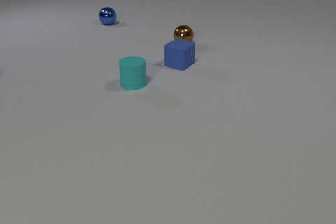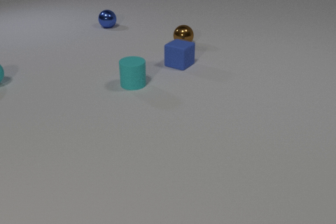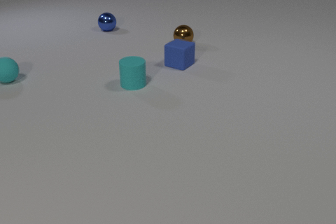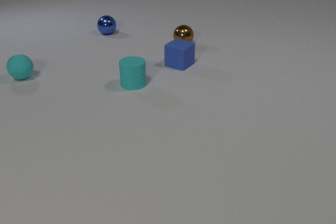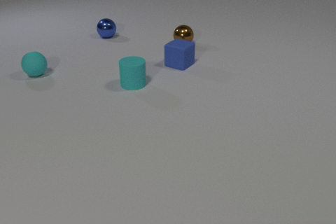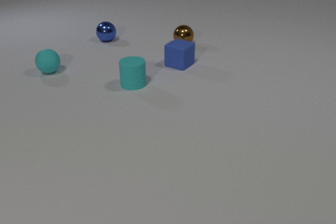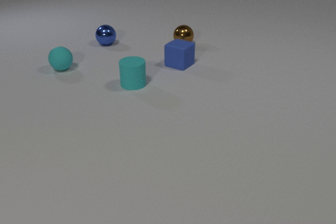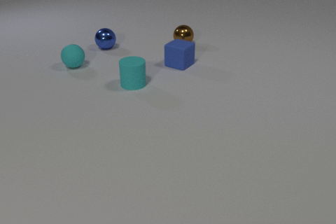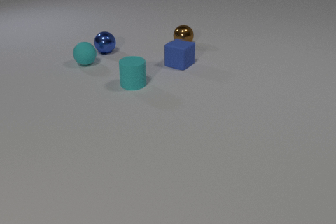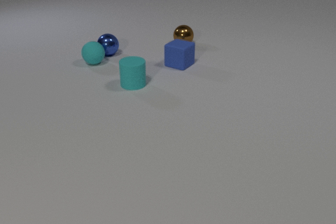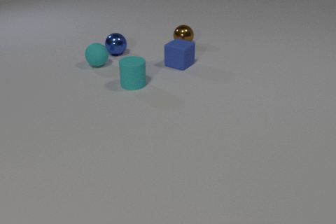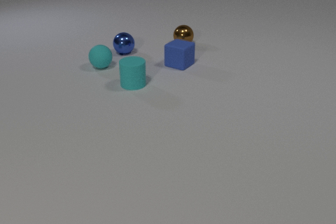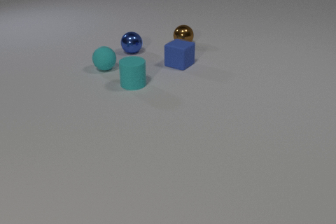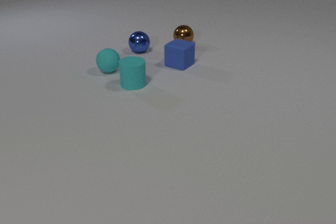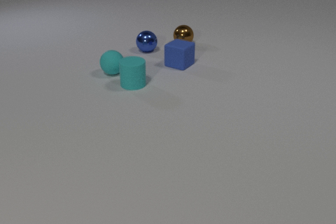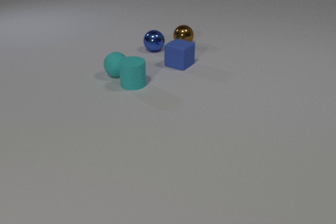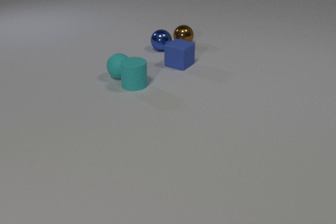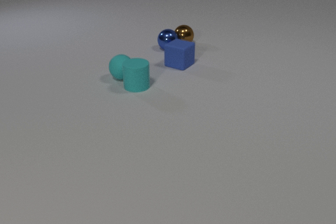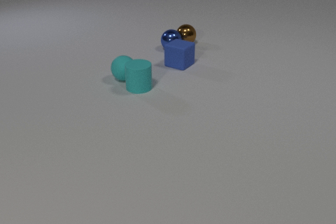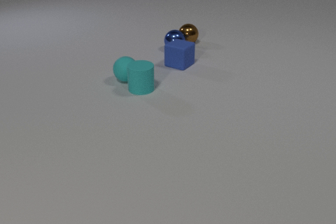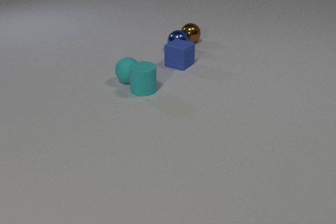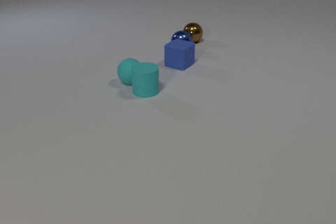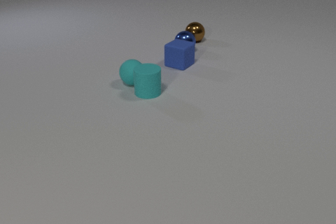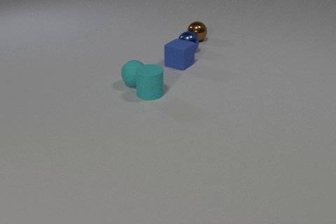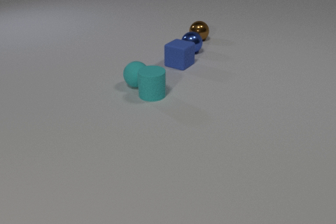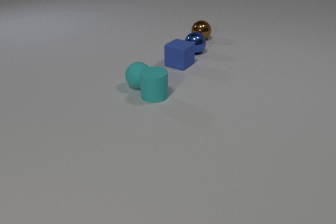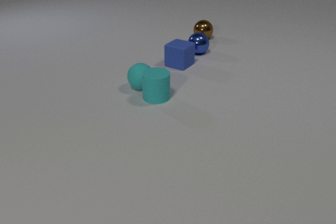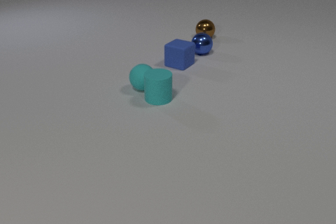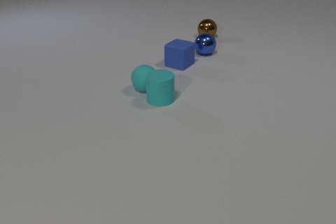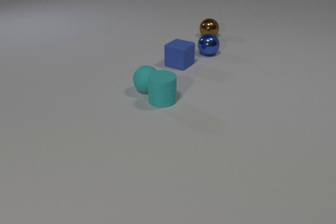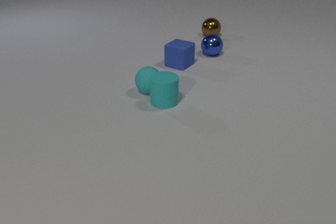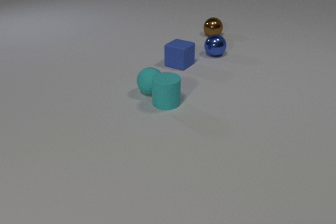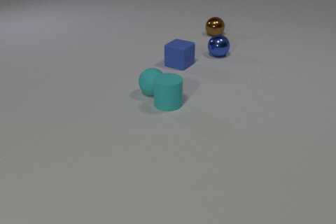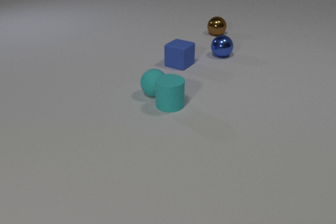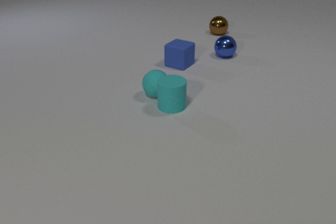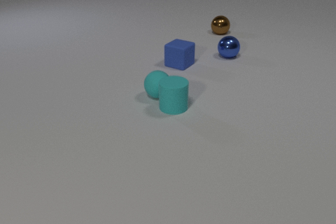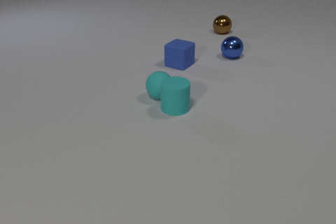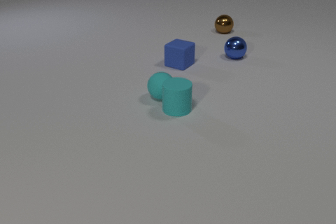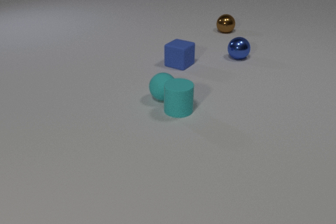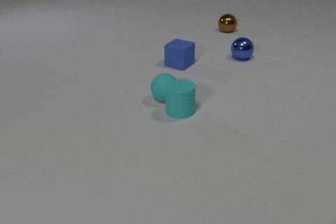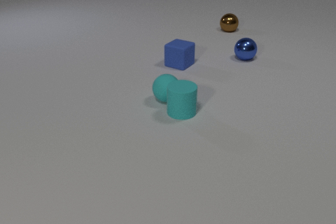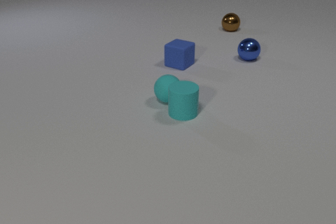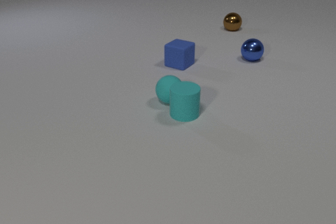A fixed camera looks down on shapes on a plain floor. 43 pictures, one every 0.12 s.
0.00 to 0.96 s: The cyan rubber sphere comes in at the left edge, rolls to the right. The blue metal sphere rolls toward the camera.
0.96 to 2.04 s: The cyan rubber sphere rolls toward the camera and to the right. The blue metal sphere rolls to the right. The cyan rubber sphere and the blue metal sphere collide. The cyan rubber sphere and the cyan rubber cylinder collide. The blue metal sphere and the brown metal sphere collide.
2.04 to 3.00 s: The cyan rubber sphere rolls toward the camera and to the right. The blue metal sphere rolls to the right. The cyan rubber cylinder slides toward the camera and to the right. The brown metal sphere rolls to the right and away from the camera.
3.00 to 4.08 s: The cyan rubber sphere rolls toward the camera and to the right. The blue metal sphere rolls to the right. The cyan rubber cylinder slides toward the camera and to the right. The brown metal sphere rolls away from the camera and to the right.
4.08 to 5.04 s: The cyan rubber sphere rolls to the right and toward the camera. The blue metal sphere rolls to the right. The cyan rubber cylinder slides toward the camera and to the right. The brown metal sphere rolls away from the camera and to the right.
How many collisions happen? 3.
What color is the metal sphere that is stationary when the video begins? brown.
How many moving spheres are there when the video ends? 3.
